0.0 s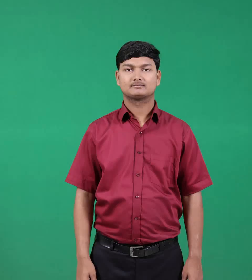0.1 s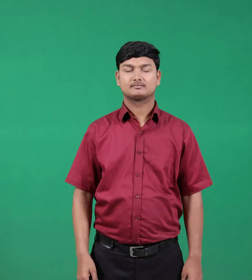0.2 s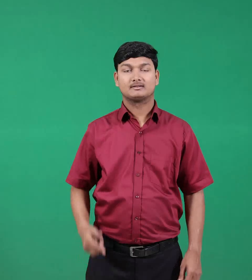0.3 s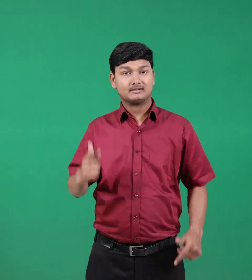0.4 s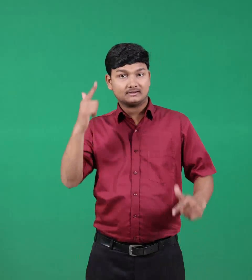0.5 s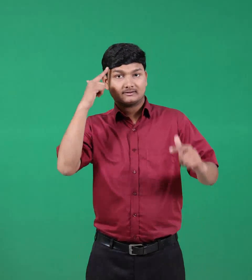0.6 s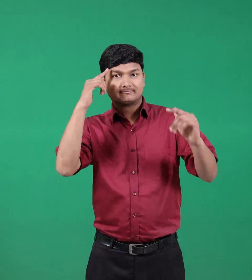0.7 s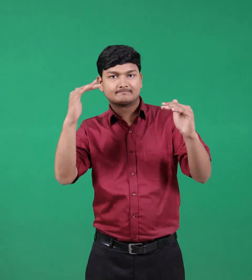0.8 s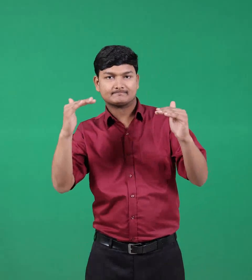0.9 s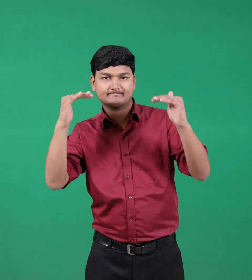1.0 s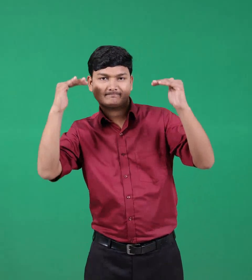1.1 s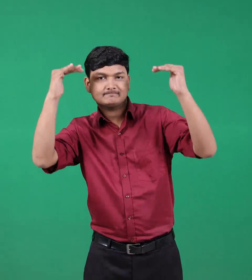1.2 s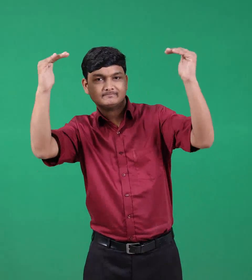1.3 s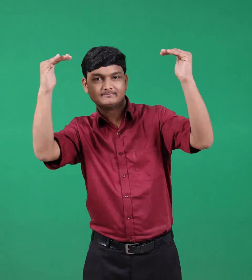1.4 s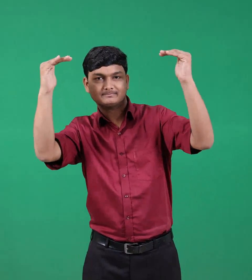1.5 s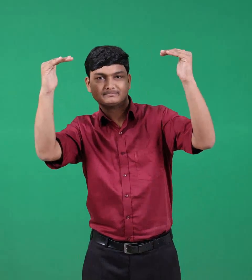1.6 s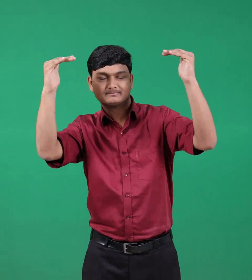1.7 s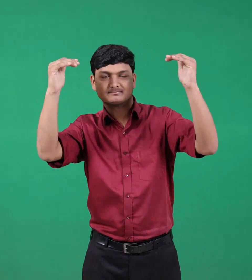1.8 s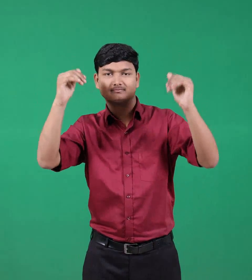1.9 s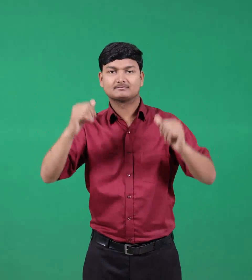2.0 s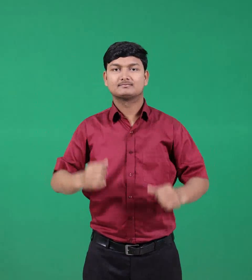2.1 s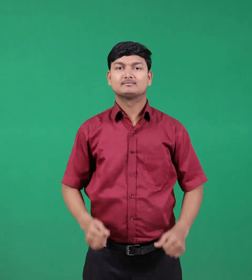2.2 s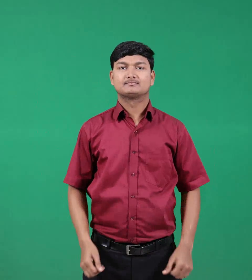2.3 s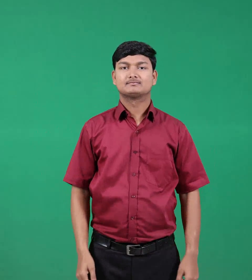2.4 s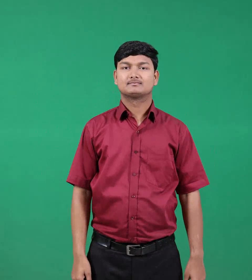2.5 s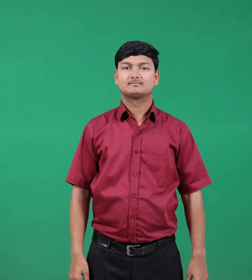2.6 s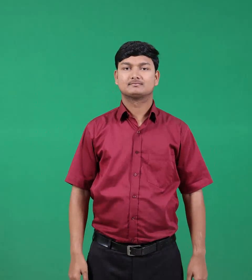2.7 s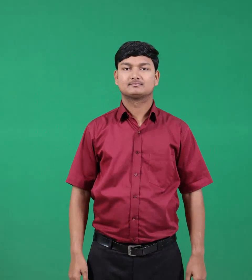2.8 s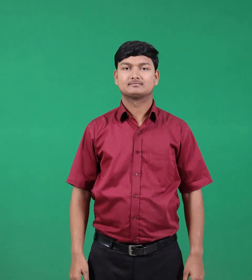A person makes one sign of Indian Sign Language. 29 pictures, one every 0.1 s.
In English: intelligent
